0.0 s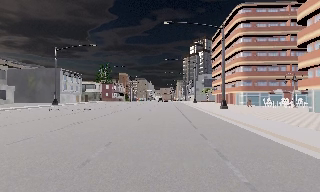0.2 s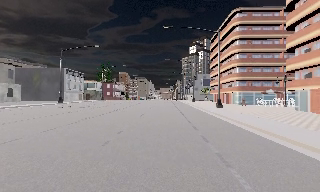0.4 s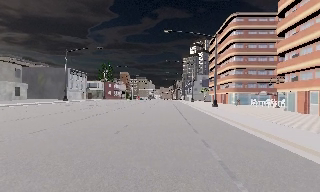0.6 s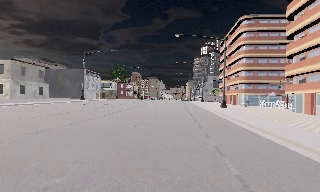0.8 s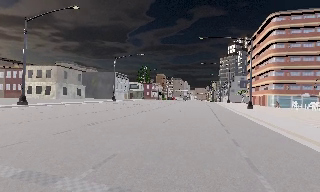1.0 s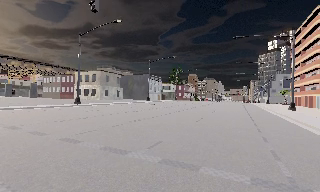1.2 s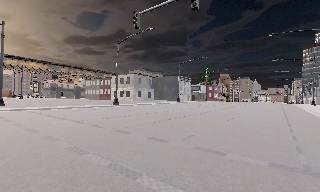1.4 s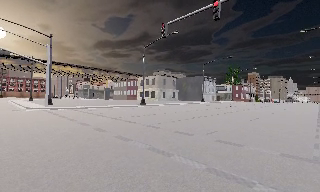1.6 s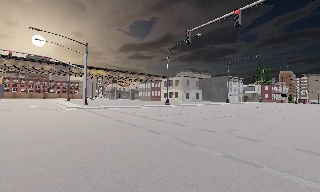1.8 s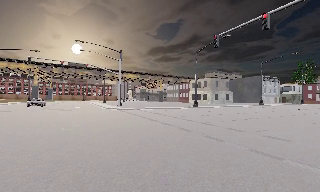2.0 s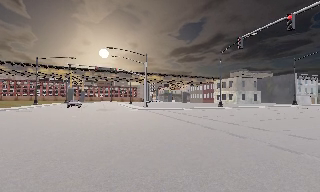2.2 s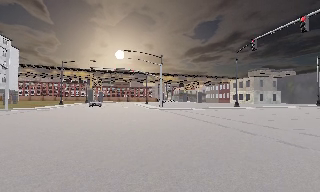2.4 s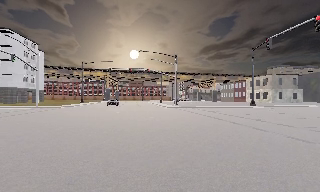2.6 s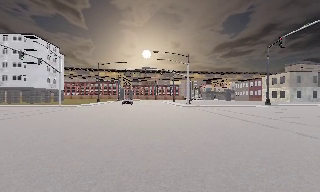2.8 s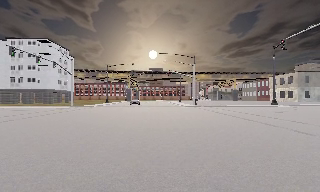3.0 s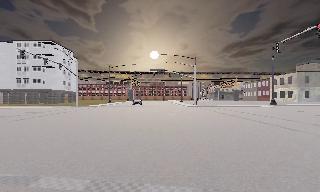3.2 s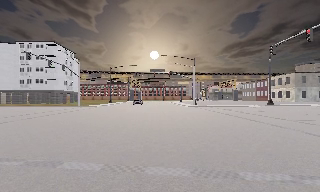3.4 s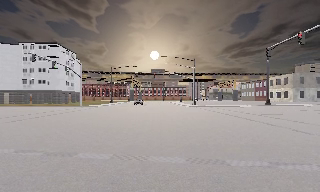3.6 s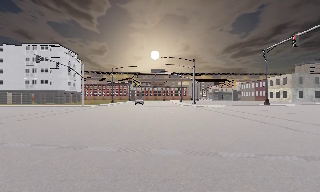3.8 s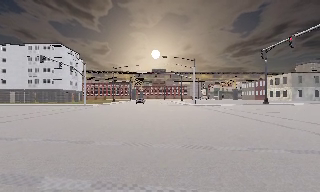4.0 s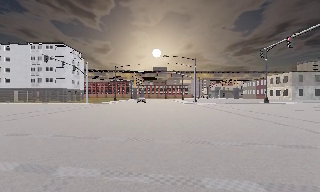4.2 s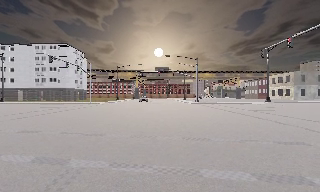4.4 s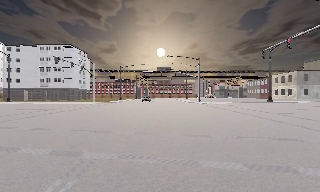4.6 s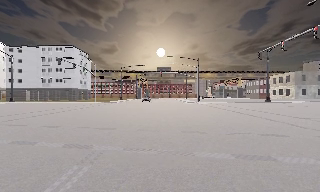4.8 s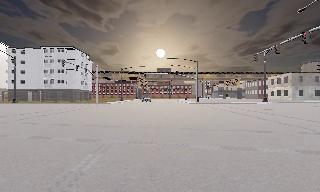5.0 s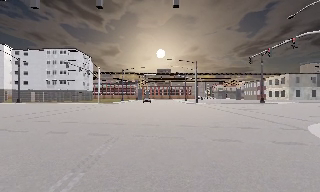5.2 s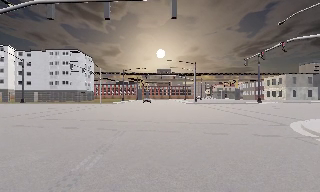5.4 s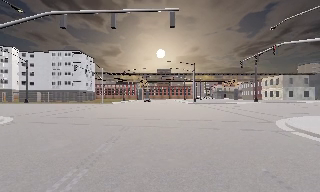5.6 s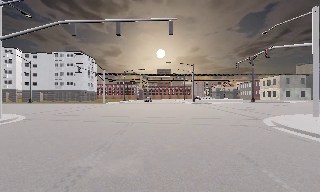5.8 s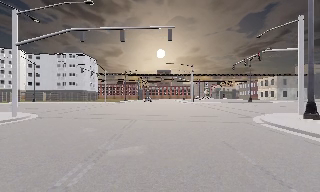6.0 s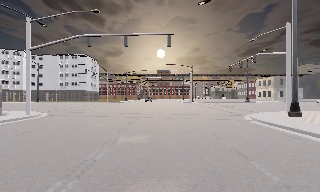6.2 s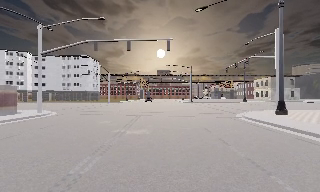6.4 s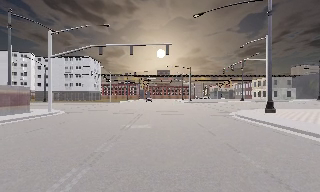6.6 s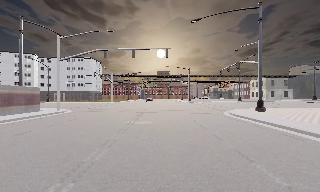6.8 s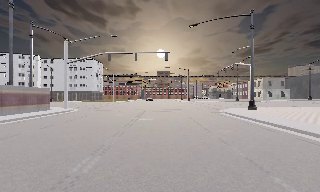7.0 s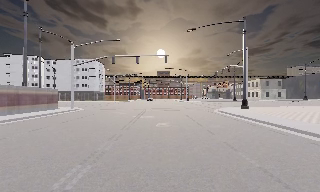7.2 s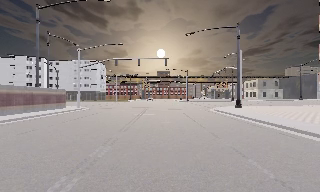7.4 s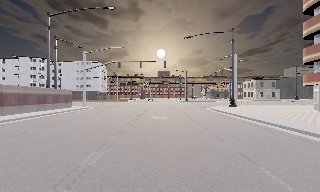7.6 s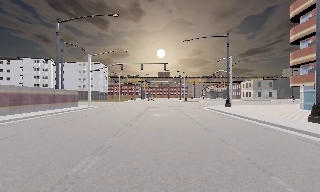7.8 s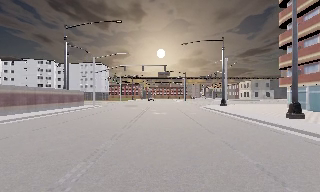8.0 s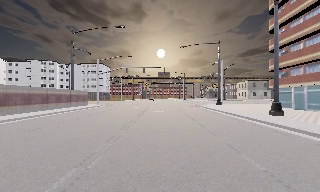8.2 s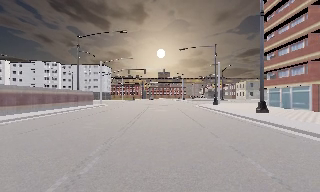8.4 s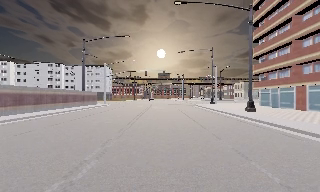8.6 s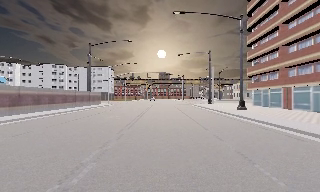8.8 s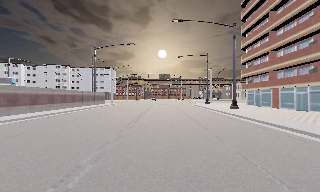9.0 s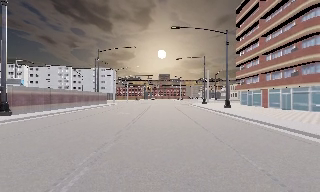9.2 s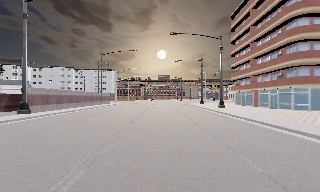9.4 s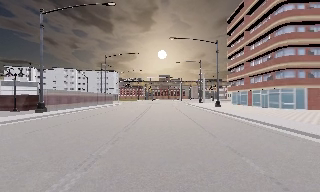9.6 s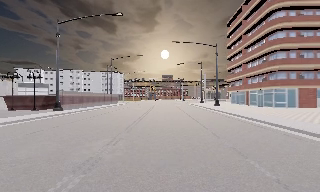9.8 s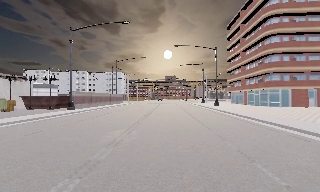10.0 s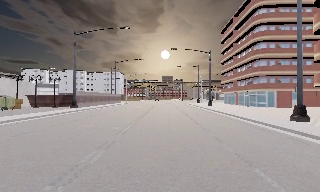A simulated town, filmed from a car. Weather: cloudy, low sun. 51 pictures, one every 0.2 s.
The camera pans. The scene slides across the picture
to the right.
The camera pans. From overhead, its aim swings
counterclockwise.
0.0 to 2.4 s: The scene slides to the right, as the camera pans about 80 degrees to its left. It travels backward, about 15 m.
2.4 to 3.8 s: The camera travels backward, about 5 m, so what stands in front gets smaller.
3.8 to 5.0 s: The camera travels backward, about 3.5 m, so what stands in front gets smaller. It gains speed.
5.0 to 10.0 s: The camera travels backward, about 40 m, so what stands in front gets smaller.
The film runs backward here.
